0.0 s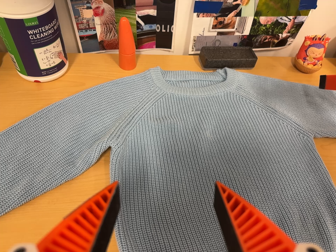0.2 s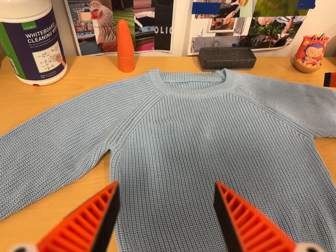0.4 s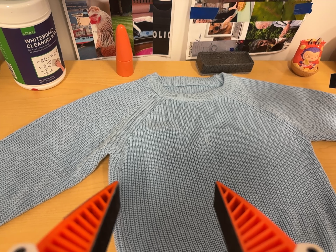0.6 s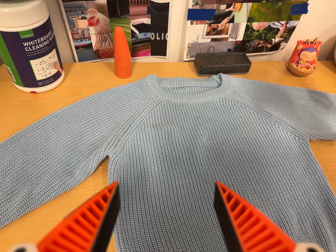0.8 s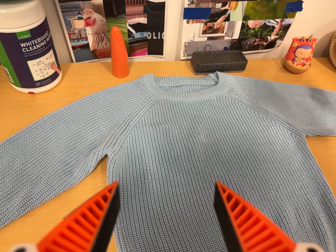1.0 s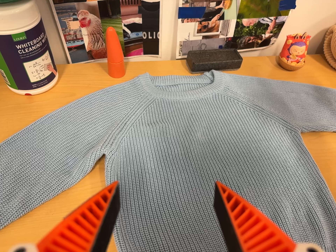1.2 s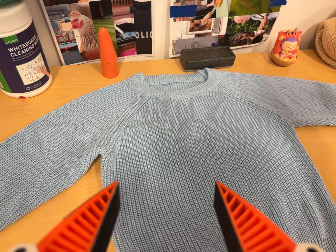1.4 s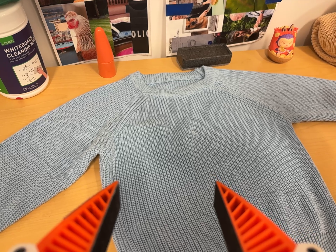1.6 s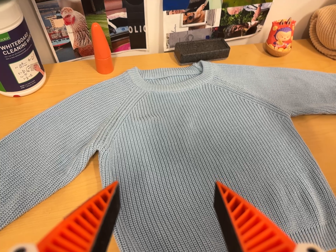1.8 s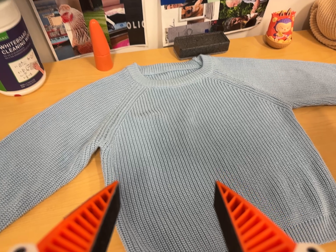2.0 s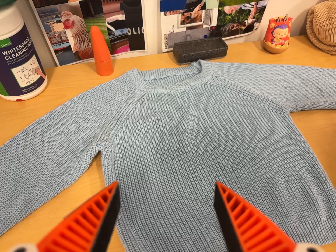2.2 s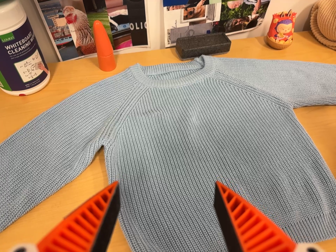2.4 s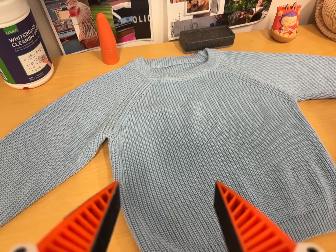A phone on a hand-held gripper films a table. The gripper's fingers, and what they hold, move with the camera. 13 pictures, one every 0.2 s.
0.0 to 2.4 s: The camera rolls about its line of sight by about 10 degrees, and the scene rotates counterclockwise.
The film runs forward here.
